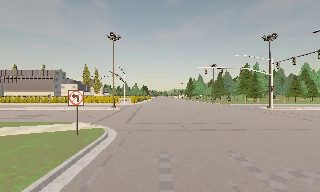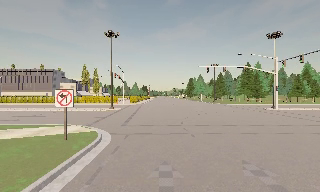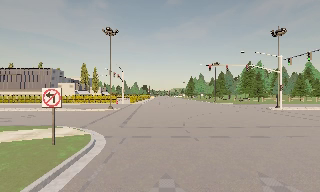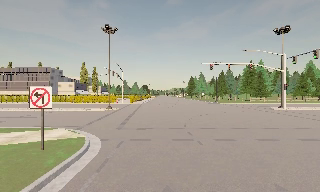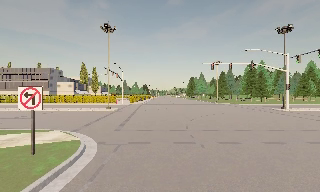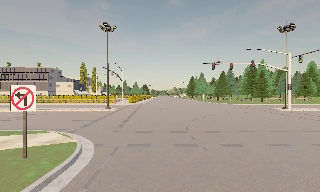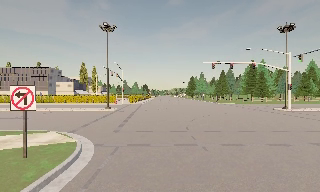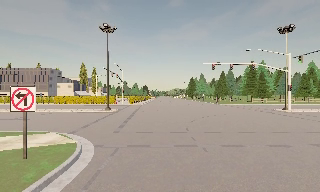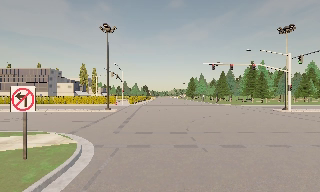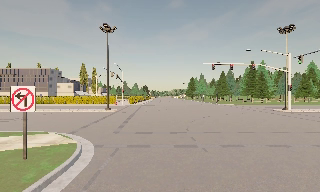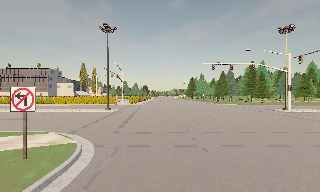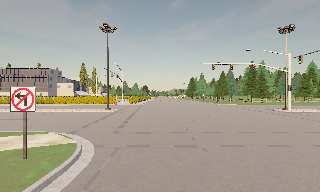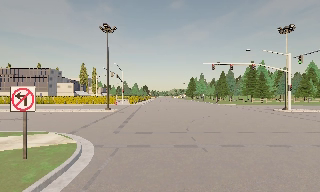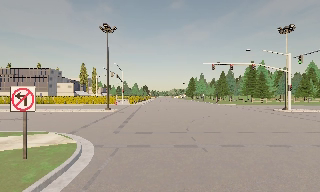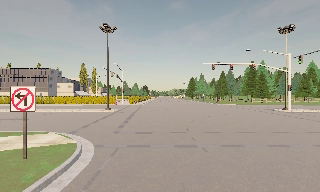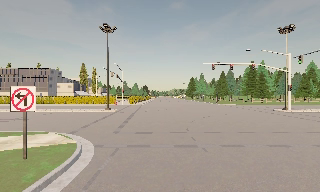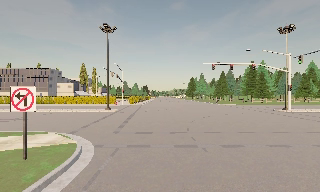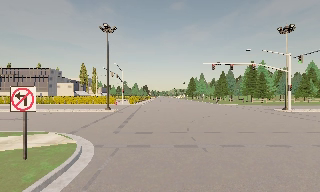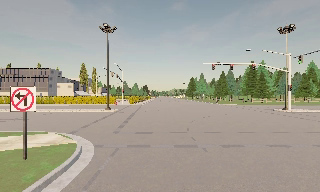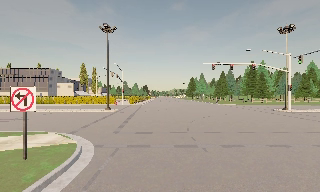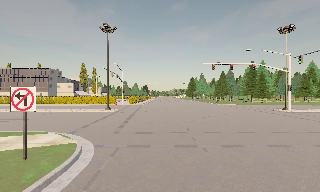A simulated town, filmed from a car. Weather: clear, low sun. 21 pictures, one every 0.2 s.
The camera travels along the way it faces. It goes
forward.
0.0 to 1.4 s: The camera travels forward, about 3 m, so what stands in front looms larger. It loses speed.
1.4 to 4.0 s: The camera keeps its place and its aim.
The film runs forward here.
